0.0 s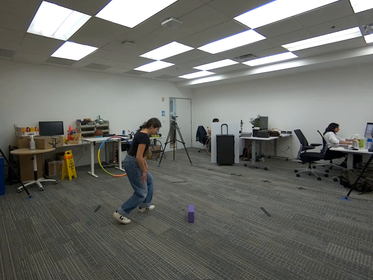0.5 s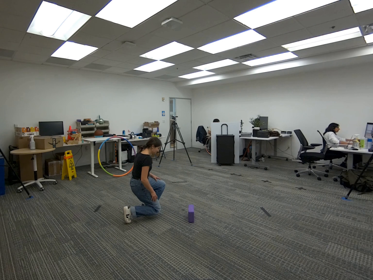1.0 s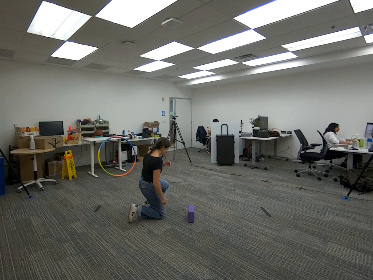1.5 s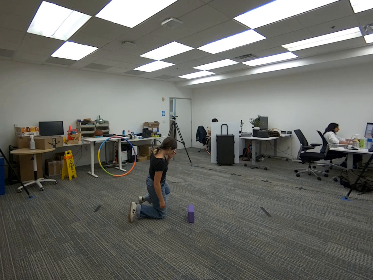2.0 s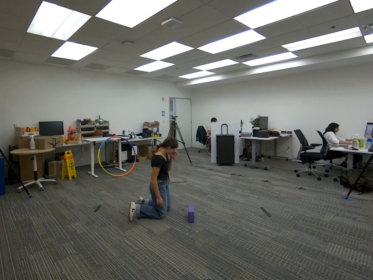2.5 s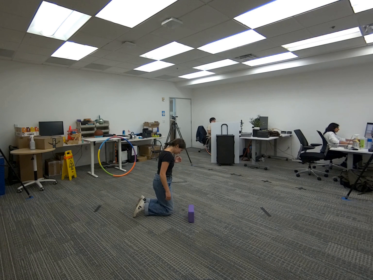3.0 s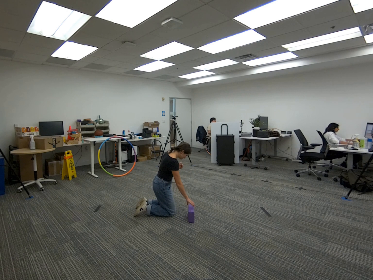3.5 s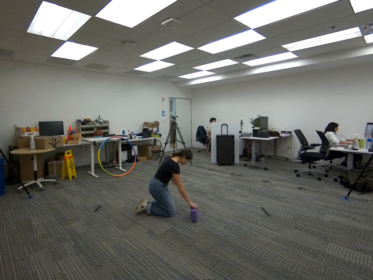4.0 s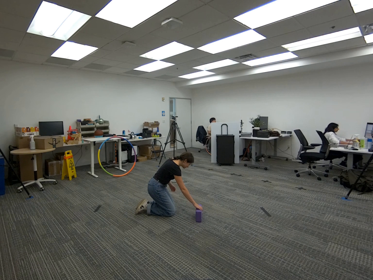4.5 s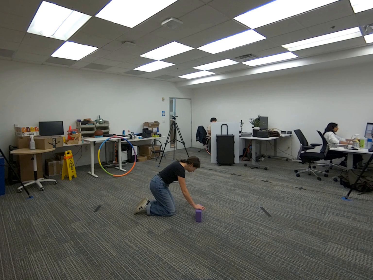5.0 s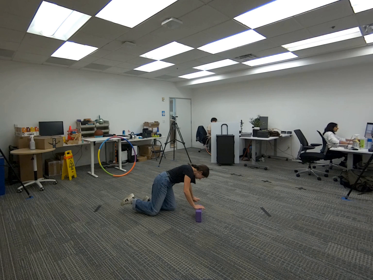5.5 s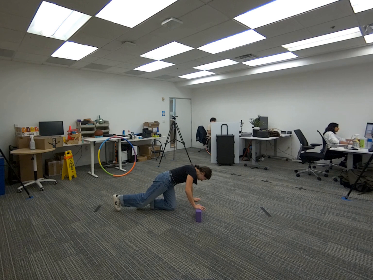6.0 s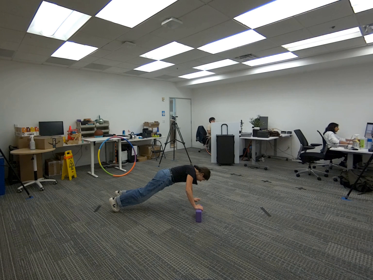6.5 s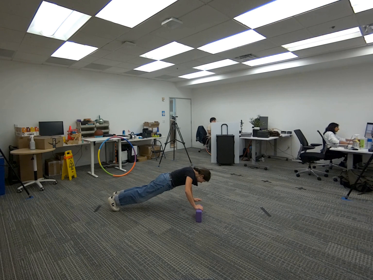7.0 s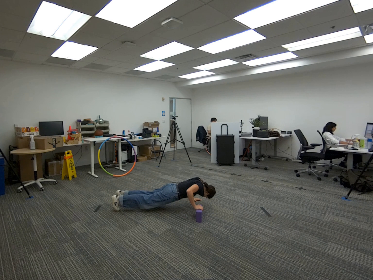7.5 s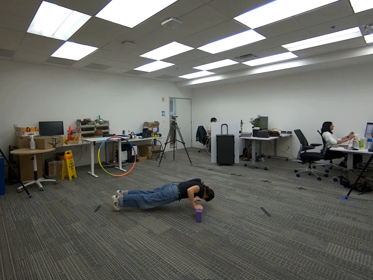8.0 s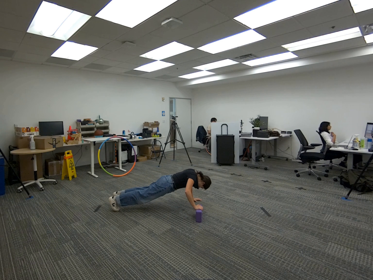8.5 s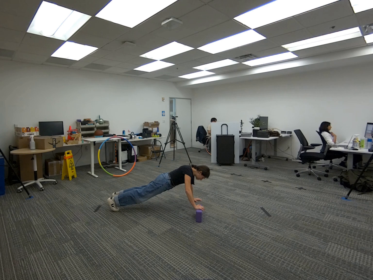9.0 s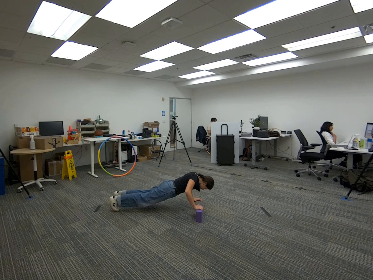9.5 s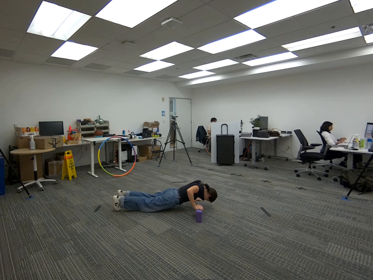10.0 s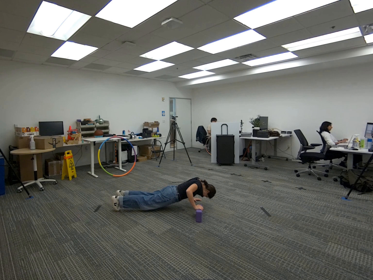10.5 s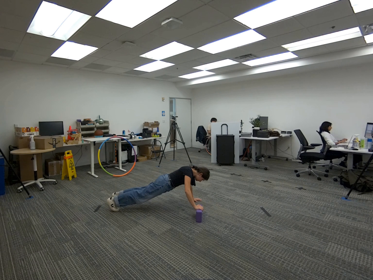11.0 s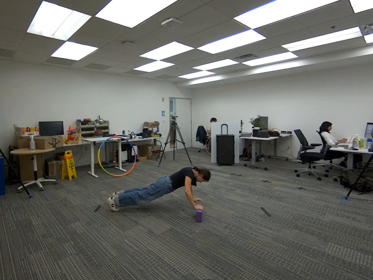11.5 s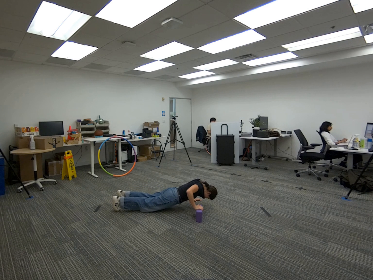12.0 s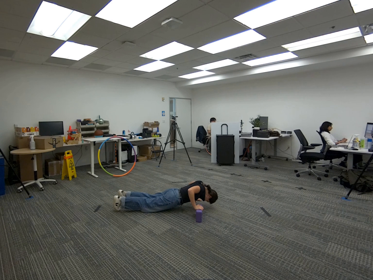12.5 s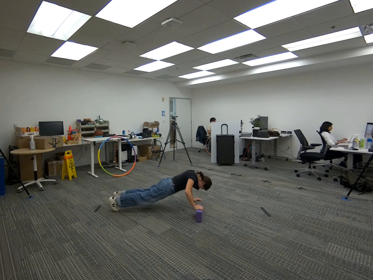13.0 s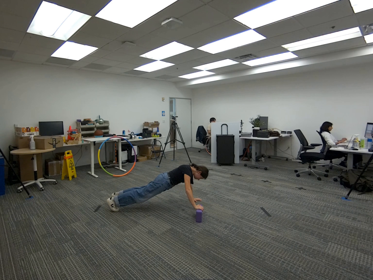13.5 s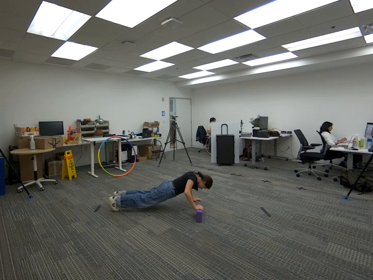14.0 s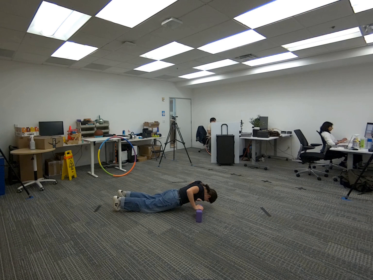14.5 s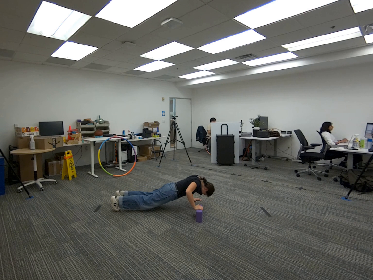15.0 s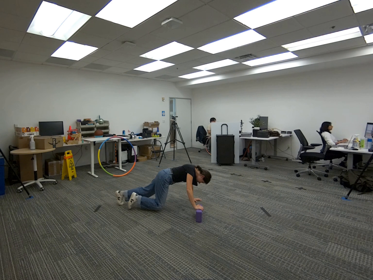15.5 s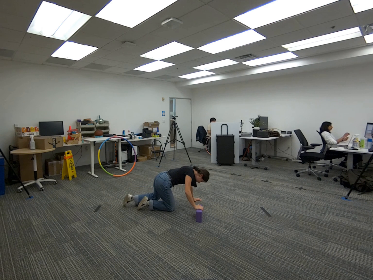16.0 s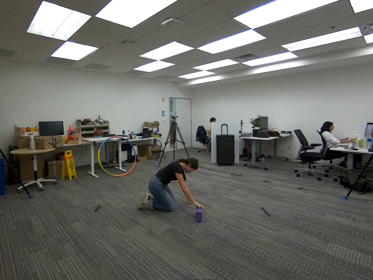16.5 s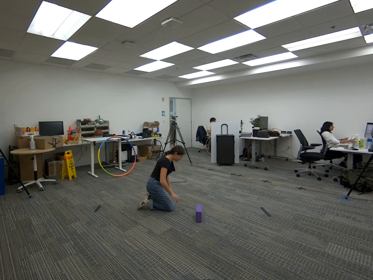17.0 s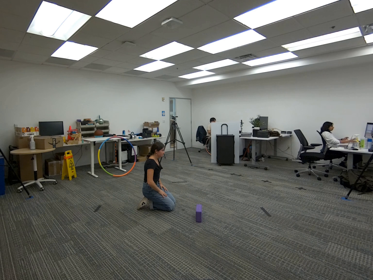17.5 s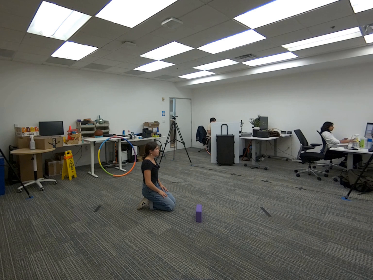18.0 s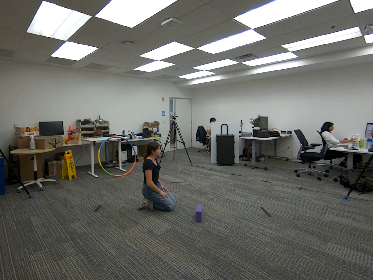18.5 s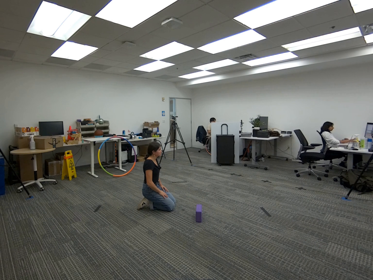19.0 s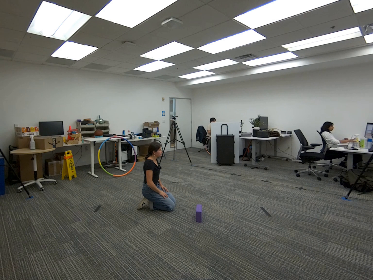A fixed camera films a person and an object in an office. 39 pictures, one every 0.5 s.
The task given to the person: Walk over to the yoga block and use the yoga block as support as you perform a few push ups. Stand up when complete.
